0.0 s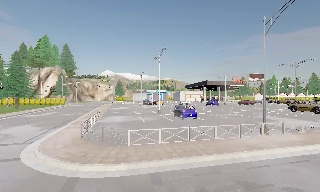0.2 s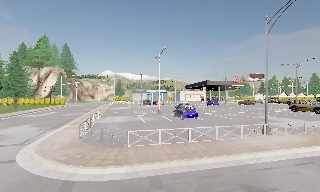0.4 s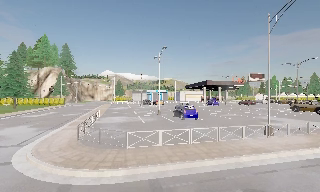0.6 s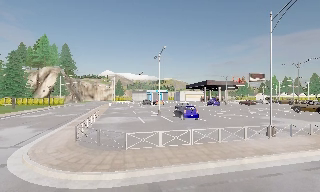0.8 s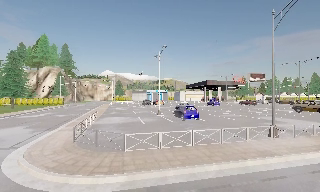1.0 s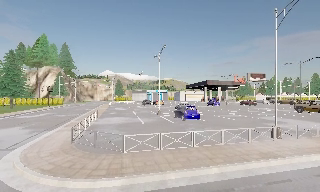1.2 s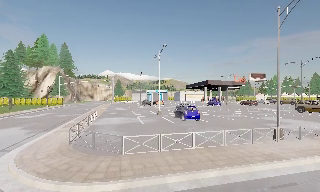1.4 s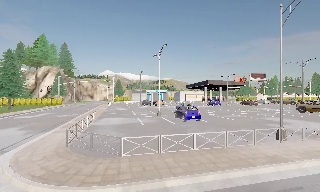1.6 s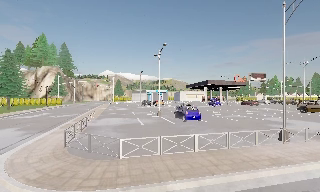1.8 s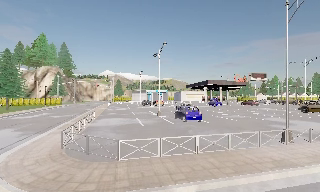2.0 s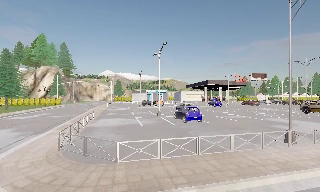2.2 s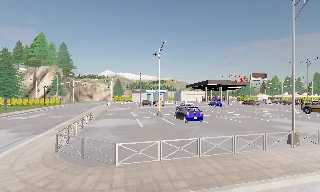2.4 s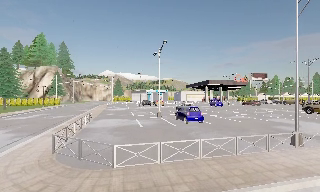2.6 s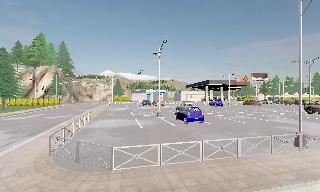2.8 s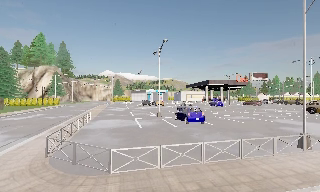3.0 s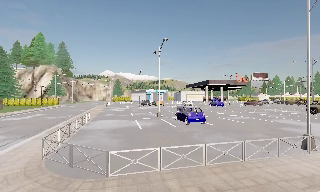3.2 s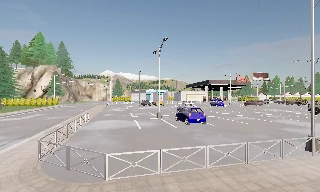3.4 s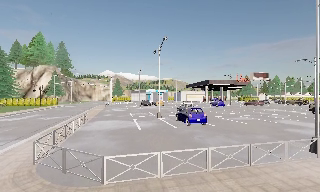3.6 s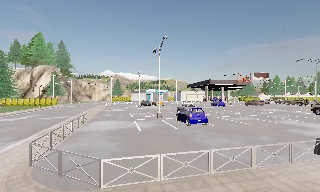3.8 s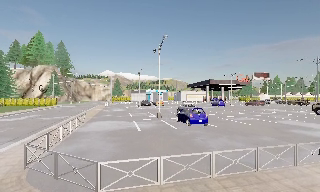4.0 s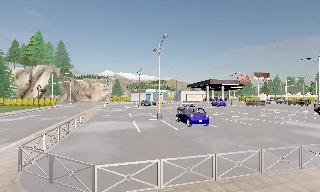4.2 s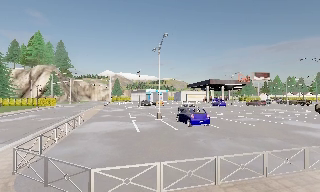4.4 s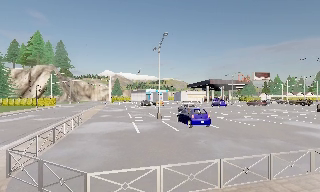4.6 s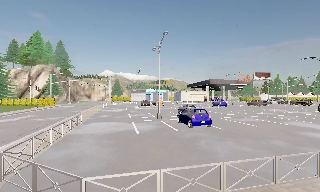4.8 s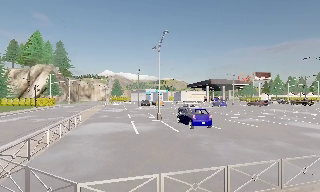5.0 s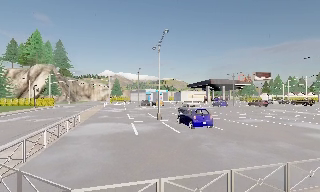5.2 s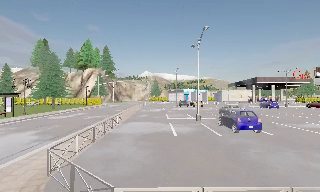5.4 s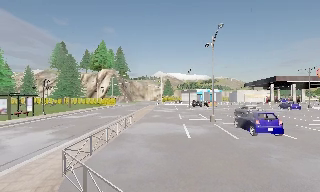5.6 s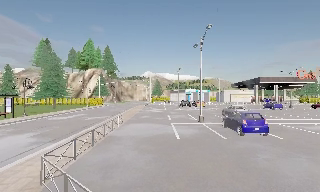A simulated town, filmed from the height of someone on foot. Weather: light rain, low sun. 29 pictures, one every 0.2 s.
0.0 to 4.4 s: The camera travels forward, about 4.5 m, so what stands in front looms larger.
4.4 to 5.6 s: The scene slides to the right, as the camera pans about 15 degrees to its left. It travels forward, about 1 m, so what stands in front looms larger.
The film runs forward here.
